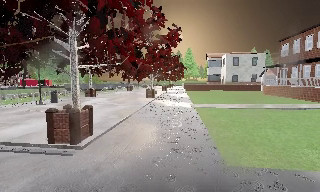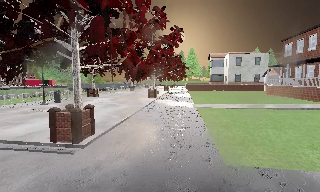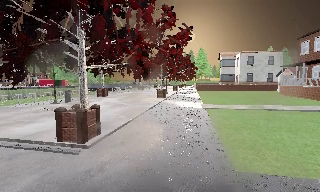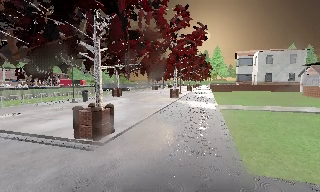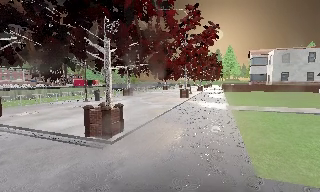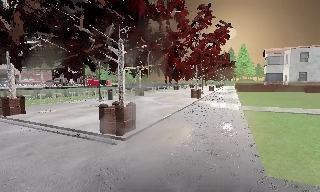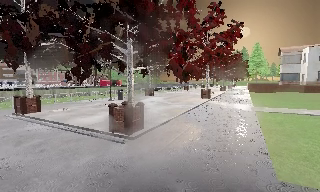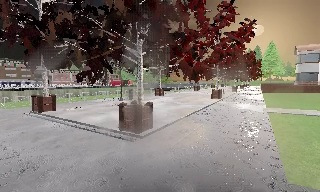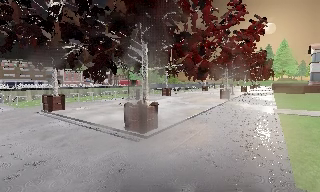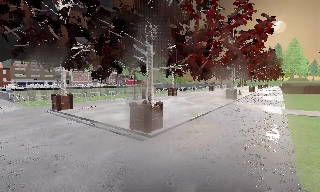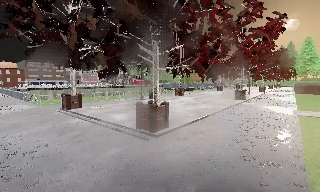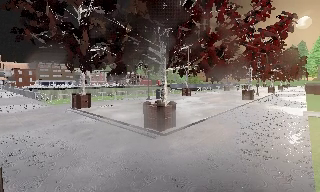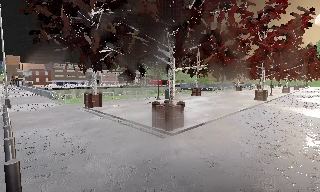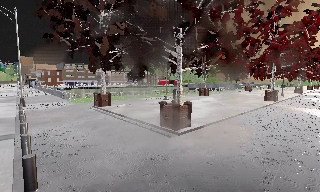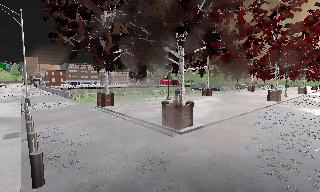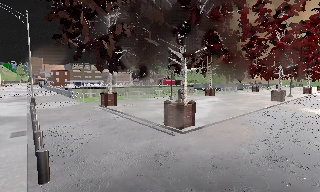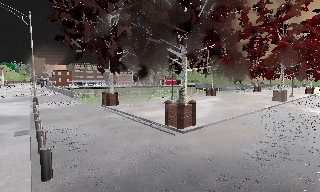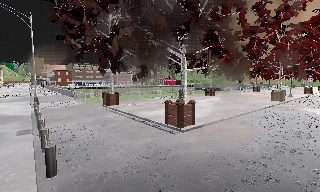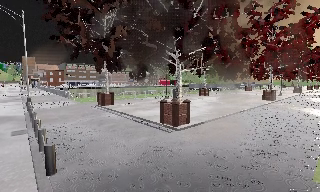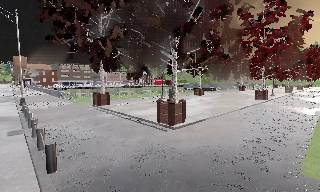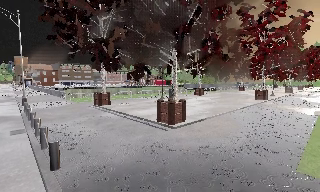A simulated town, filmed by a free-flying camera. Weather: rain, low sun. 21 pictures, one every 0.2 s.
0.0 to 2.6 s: The scene slides to the right, as the camera pans about 40 degrees to its left. It travels to its right and backward, about 1 m.
2.6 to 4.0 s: The camera travels backward, about 1 m, so what stands in front gets smaller.
The film runs backward here.
